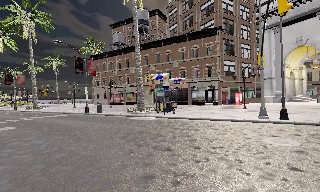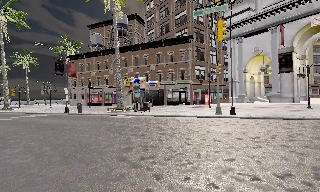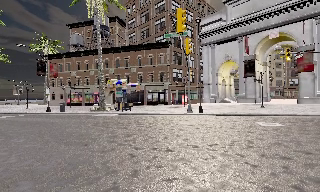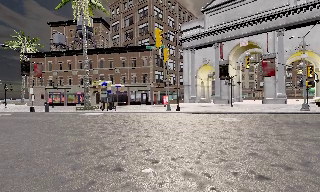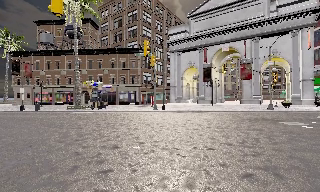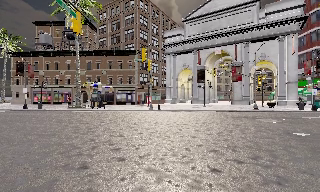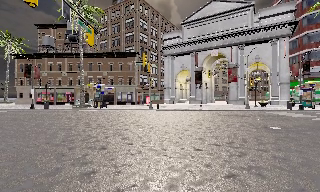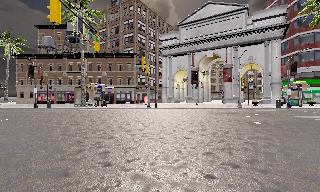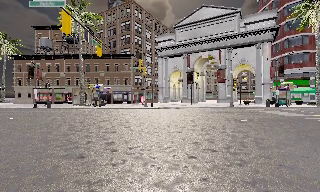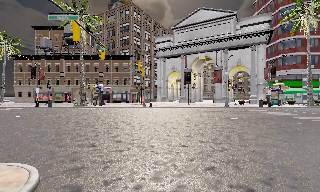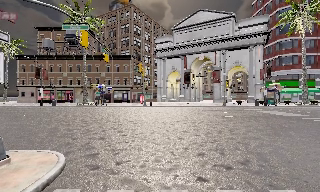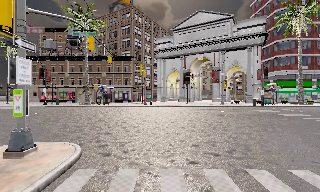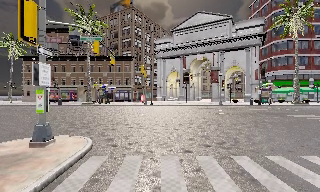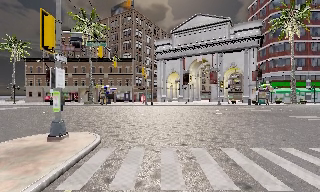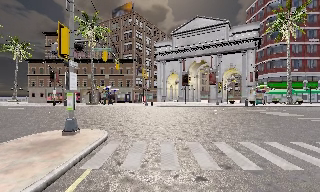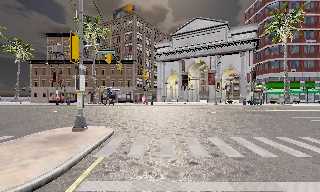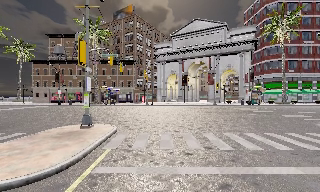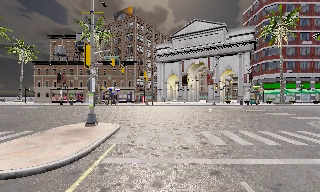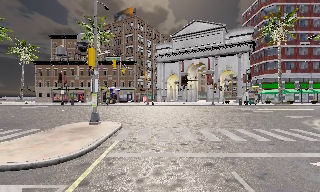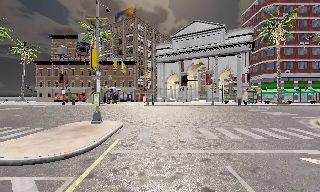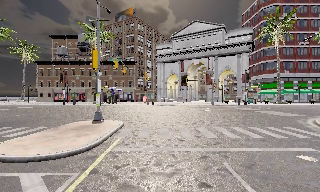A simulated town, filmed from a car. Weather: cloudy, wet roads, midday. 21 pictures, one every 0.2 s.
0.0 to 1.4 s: The camera swings to its right by about 30 degrees, and the scene slides to the left. It travels backward, about 13 m, so what stands in front gets smaller.
1.4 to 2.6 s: The camera travels backward, about 6 m, so what stands in front gets smaller.
2.6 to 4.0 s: The camera travels backward, about 4 m, so what stands in front gets smaller. It loses speed.
The film runs backward here.
